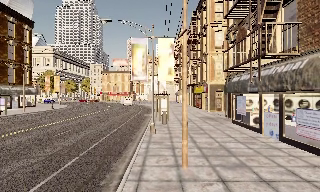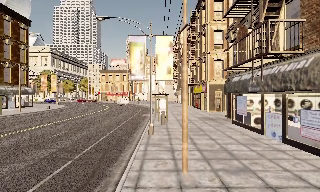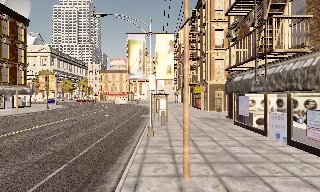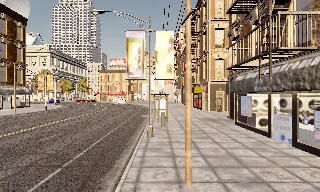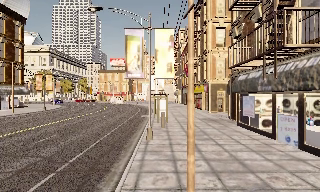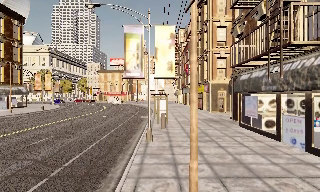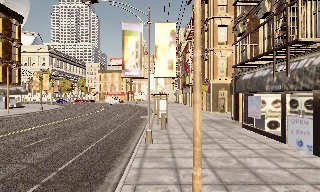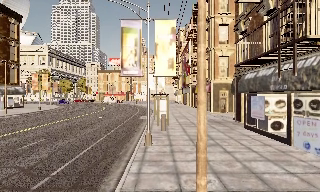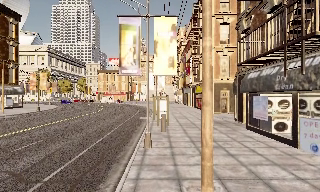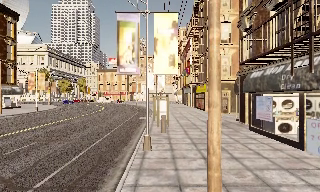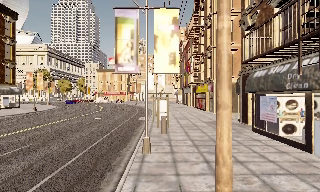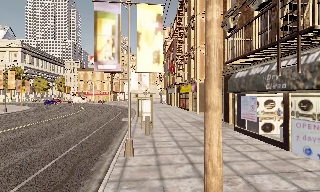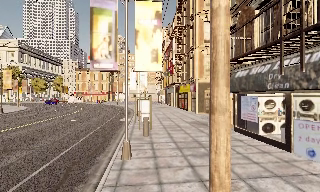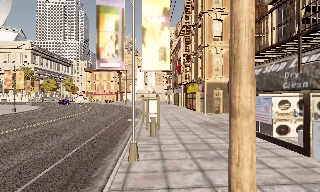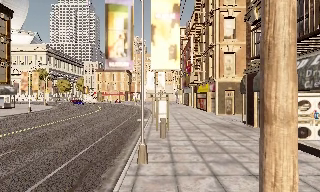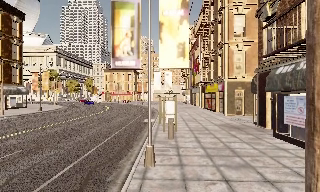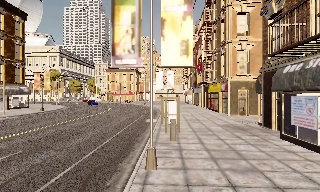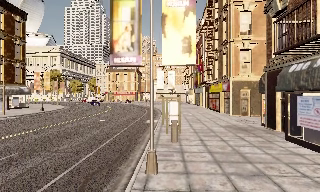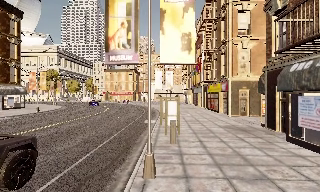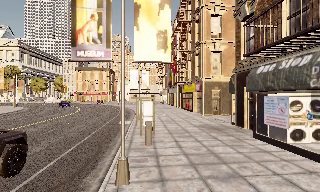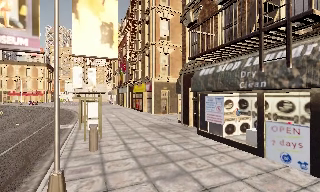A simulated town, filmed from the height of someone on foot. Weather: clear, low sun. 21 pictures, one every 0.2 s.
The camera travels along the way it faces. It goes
forward.
0.0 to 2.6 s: The camera travels forward, about 4.5 m, so what stands in front looms larger.
2.6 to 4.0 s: The camera swings to its right by about 20 degrees, and the scene slides to the left. It travels forward, about 2 m, so what stands in front looms larger.
The film runs forward here.
